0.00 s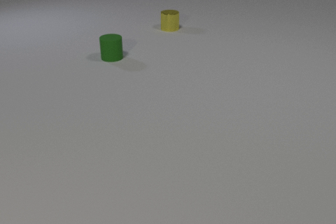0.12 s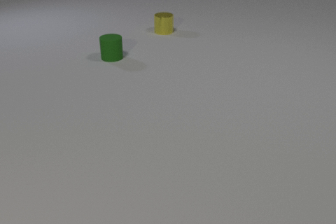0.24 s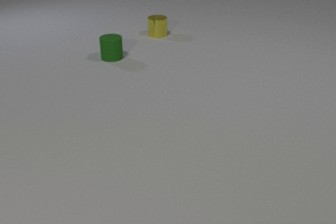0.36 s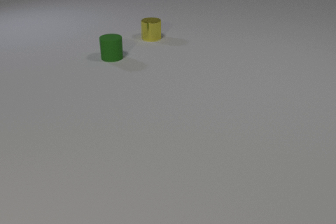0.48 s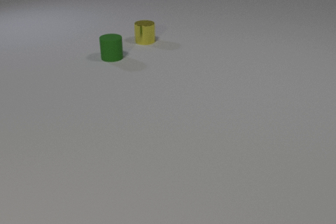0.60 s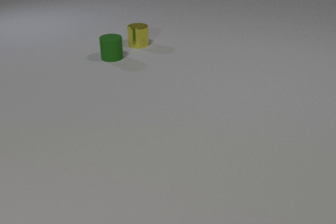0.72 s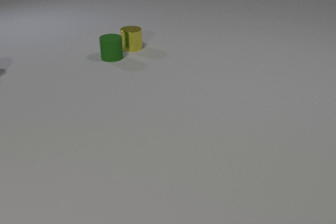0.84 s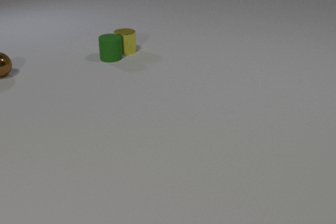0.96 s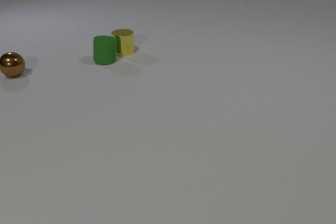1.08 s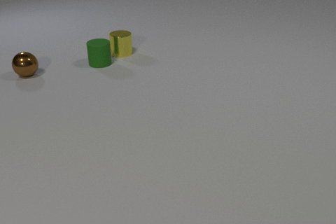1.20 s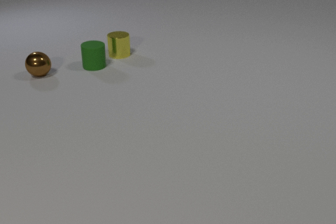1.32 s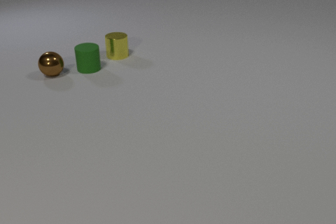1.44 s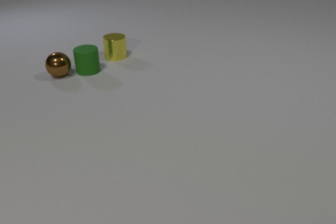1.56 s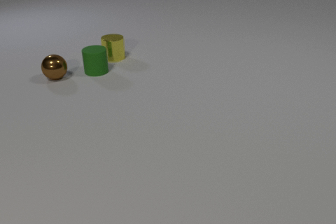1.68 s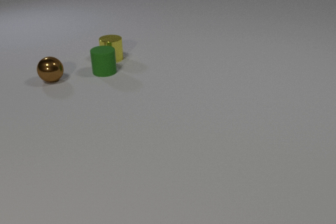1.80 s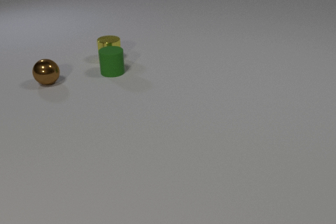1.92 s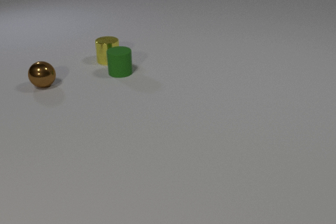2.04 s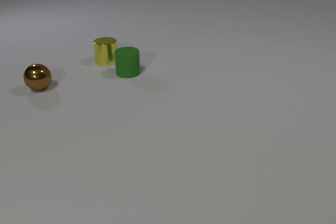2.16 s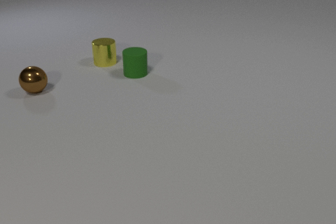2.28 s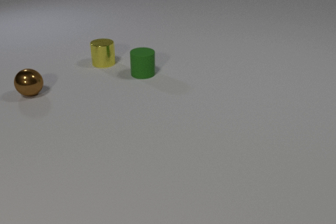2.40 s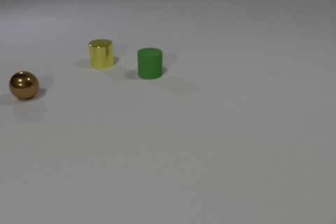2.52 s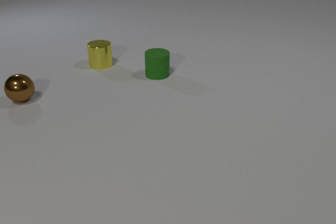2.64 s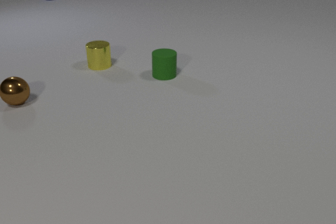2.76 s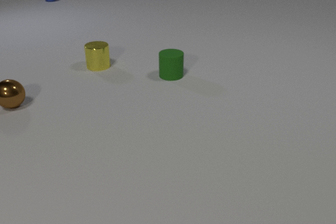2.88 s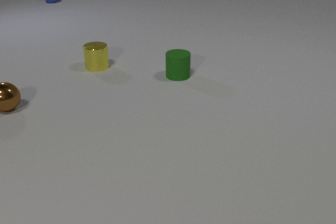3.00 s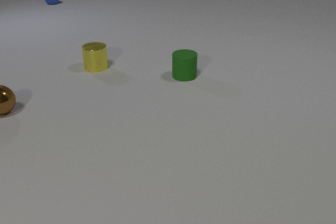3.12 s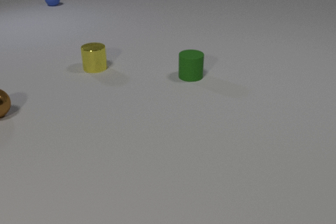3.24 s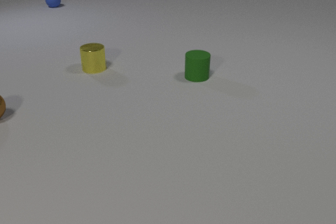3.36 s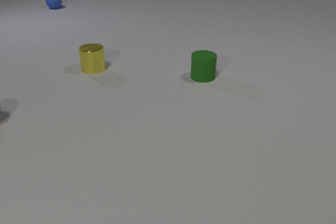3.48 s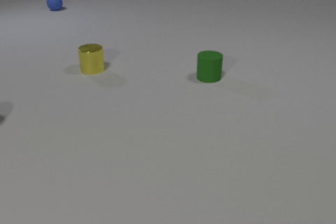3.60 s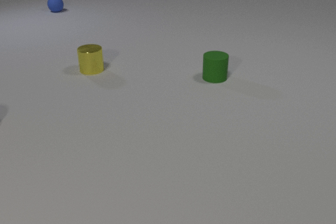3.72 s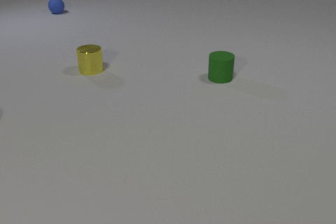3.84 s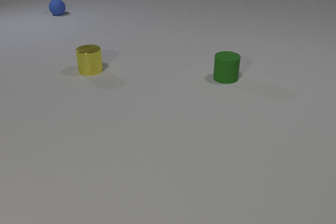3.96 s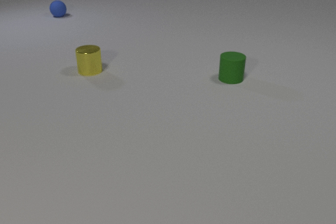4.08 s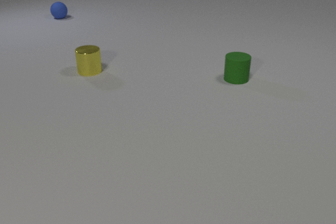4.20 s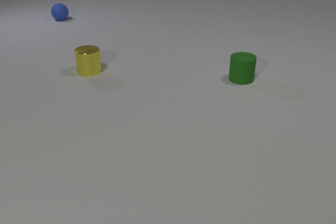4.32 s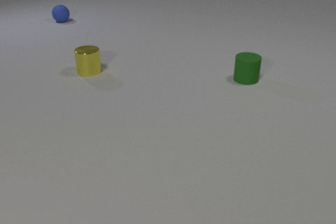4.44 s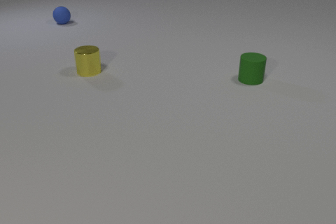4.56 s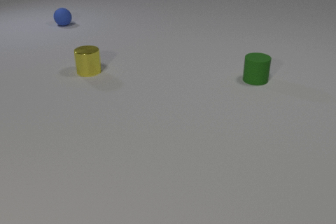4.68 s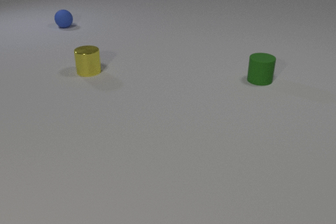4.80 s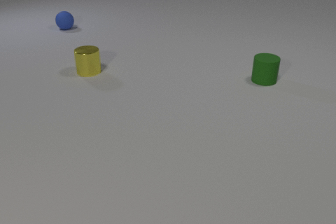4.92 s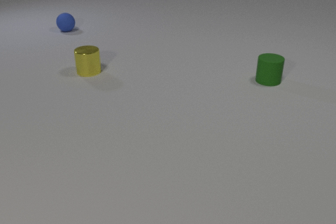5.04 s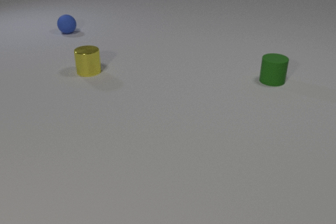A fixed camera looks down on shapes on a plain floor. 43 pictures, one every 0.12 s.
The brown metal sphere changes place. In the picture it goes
toward the camera.
The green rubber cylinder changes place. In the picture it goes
to the right.
0.00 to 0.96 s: The yellow metal cylinder slides toward the camera and to the left. The green rubber cylinder slides toward the camera and to the left. The brown metal sphere comes in at the left edge, rolls to the right. The yellow metal cylinder and the green rubber cylinder collide.
0.96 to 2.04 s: The yellow metal cylinder slides toward the camera and to the left. The green rubber cylinder slides toward the camera and to the right. The brown metal sphere rolls toward the camera and to the right. The green rubber cylinder and the brown metal sphere collide.
2.04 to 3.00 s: The yellow metal cylinder slides toward the camera and to the left. The green rubber cylinder slides to the right. The blue rubber sphere comes in at the top edge, rolls toward the camera. The brown metal sphere rolls toward the camera and to the left.
3.00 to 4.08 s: The yellow metal cylinder slides toward the camera and to the left. The green rubber cylinder slides to the right. The blue rubber sphere rolls toward the camera. The brown metal sphere rolls to the left and toward the camera, leaves at the left edge.
4.08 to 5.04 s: The green rubber cylinder slides to the right. The blue rubber sphere rolls toward the camera.
What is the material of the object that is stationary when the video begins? rubber.
How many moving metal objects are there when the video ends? 0.
What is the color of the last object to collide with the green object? brown.
